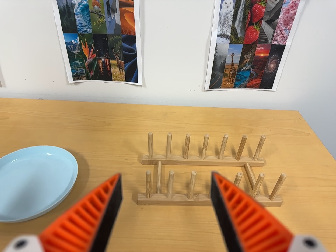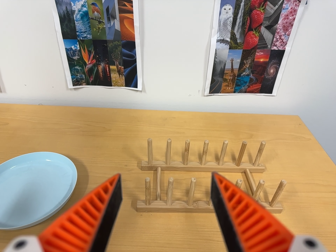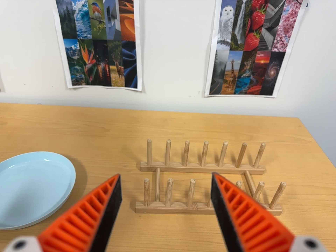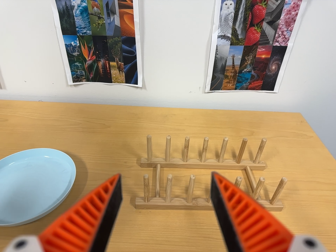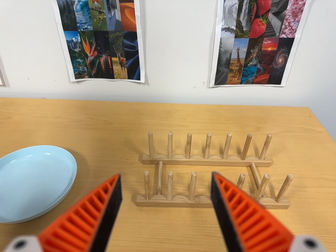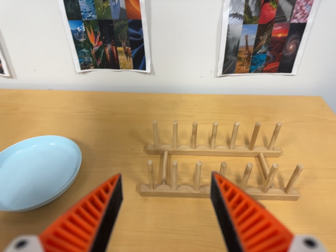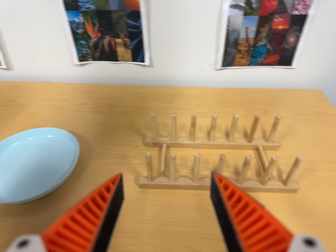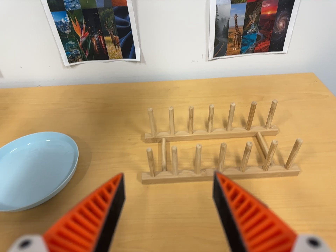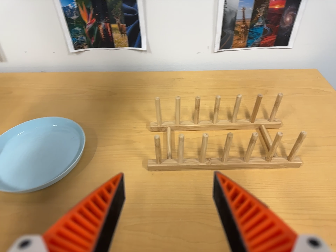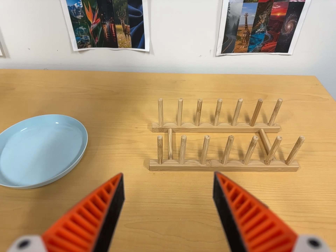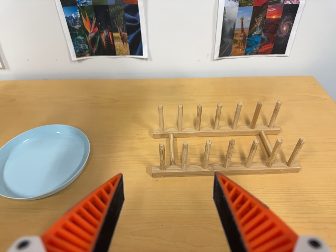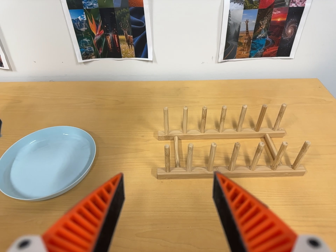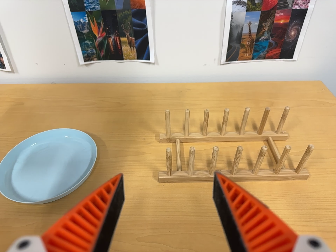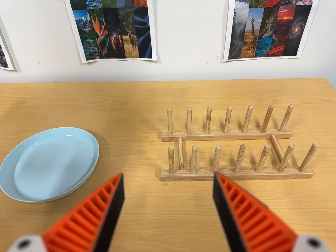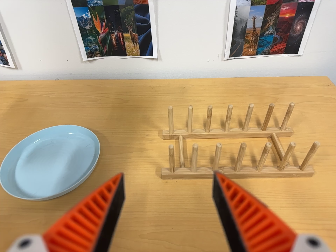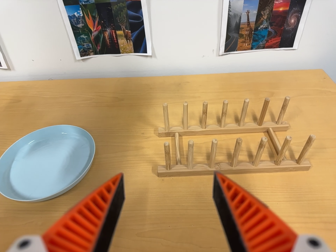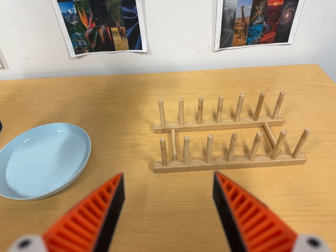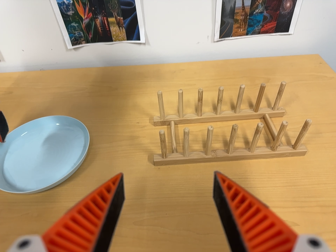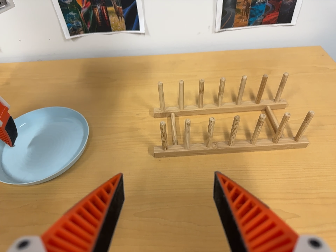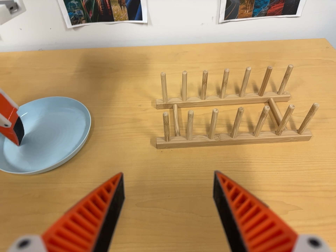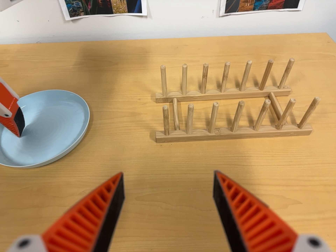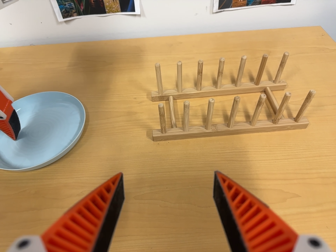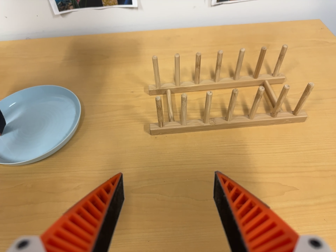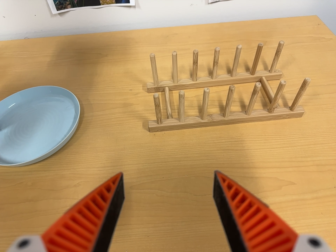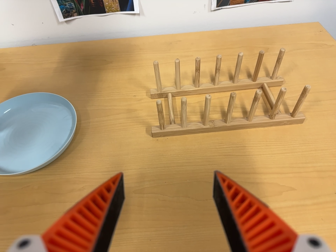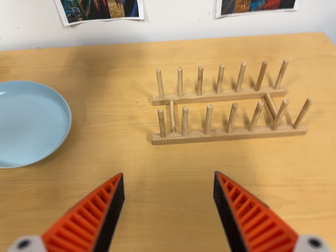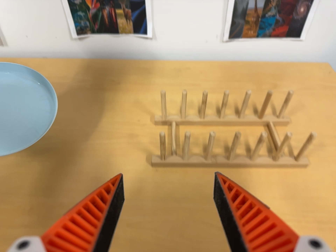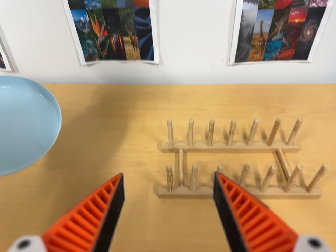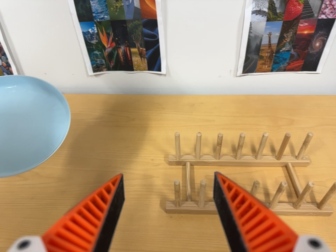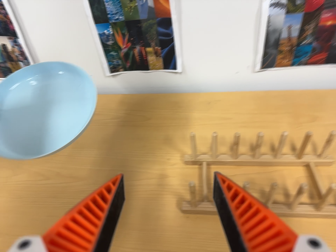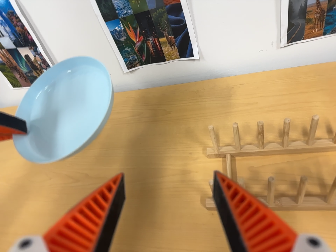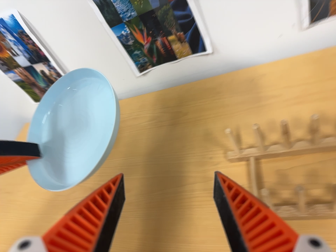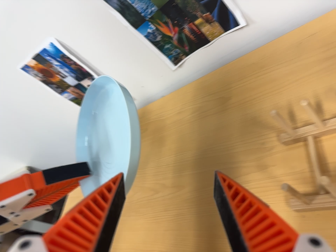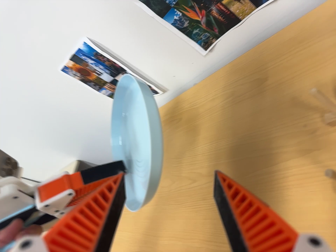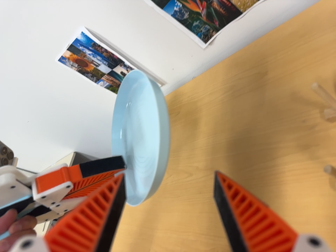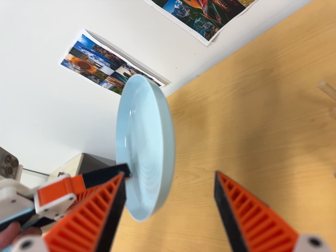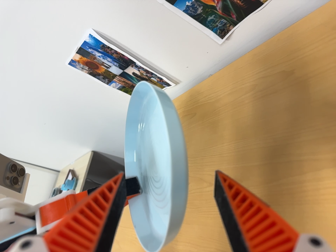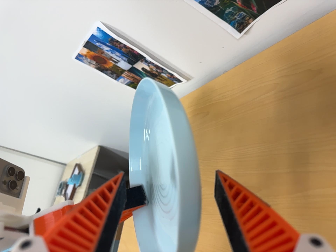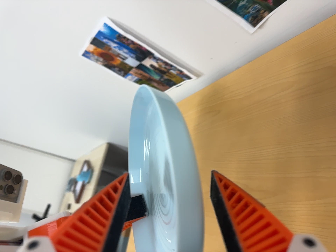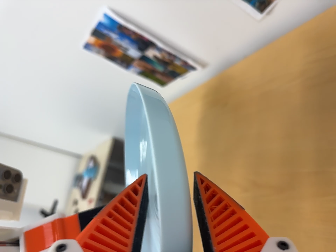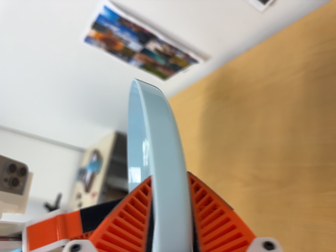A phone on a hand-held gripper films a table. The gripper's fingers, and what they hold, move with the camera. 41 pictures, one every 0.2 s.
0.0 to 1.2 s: The camera shifts only a little, or ends up much as it began.
1.2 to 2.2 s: The camera travels to its left, about 5 cm.
2.2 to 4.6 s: The camera's aim tips toward the bottom of its view by about 10 degrees, and the scene shifts upward.
4.6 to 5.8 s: The camera travels toward the top of its view, about 9 cm, so close, fixed things drift downward.
5.8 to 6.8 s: The camera swings to its left by about 40 degrees, and the scene slides to the right. It travels to its right, forward and toward the top of its view, about 14 cm. Its aim tips toward the bottom of its view by about 15 degrees. It rolls about its line of sight by about 25 degrees, and the scene rotates counterclockwise.
6.8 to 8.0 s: The camera swings to its left by about 10 degrees, and the scene slides to the right. It travels forward and toward the top of its view, about 12 cm, so what stands in front looms larger.
The film runs forward here.
